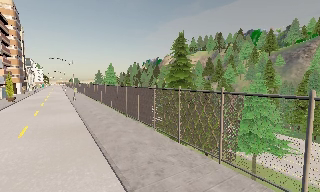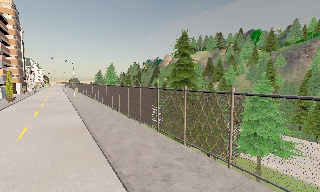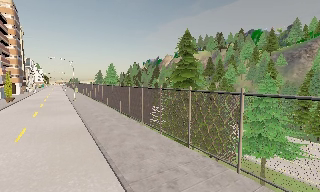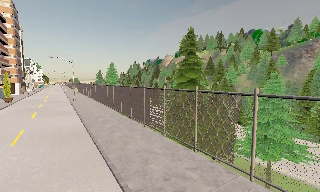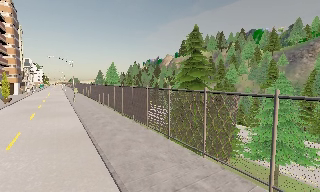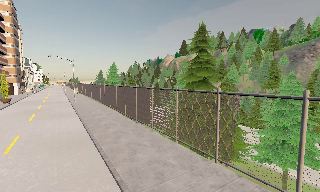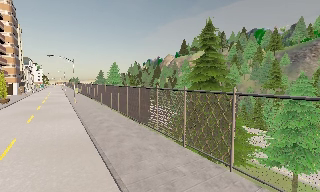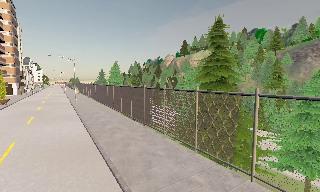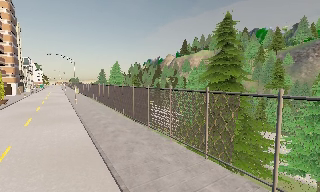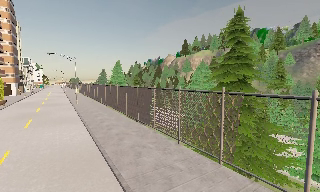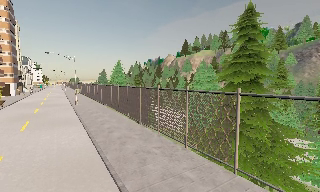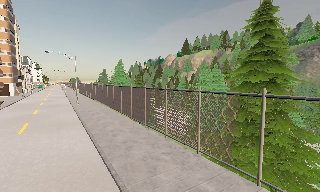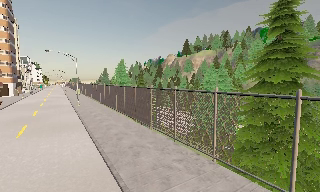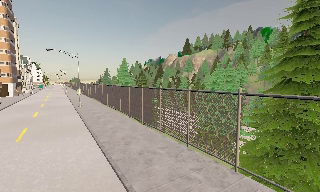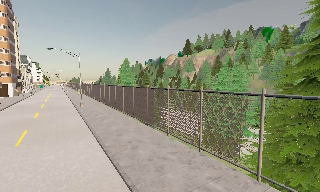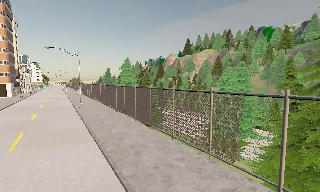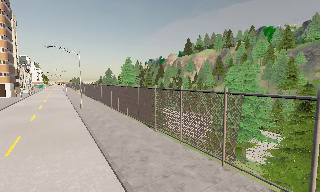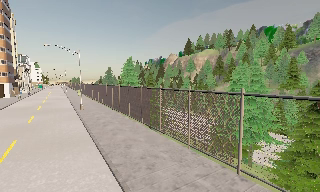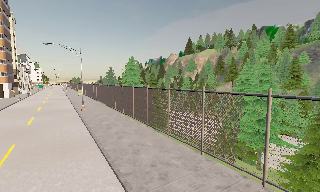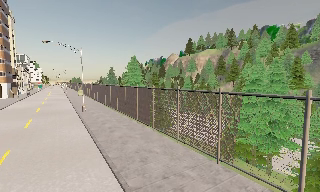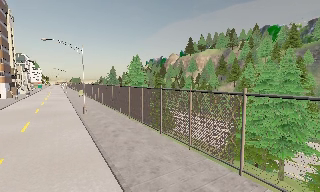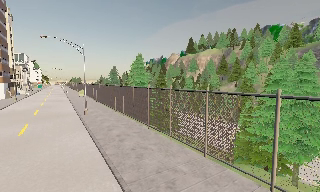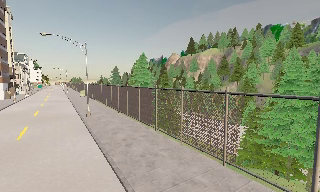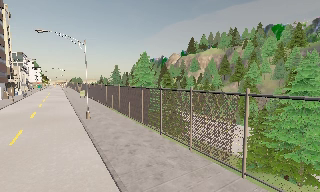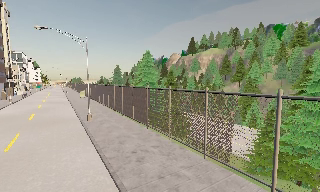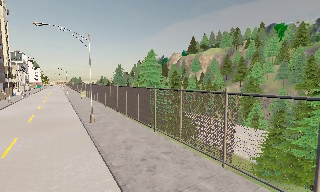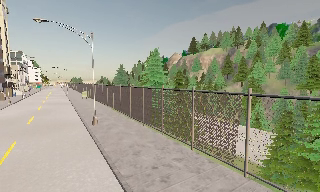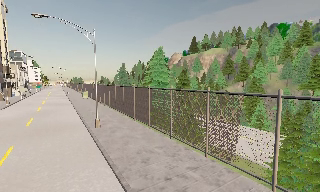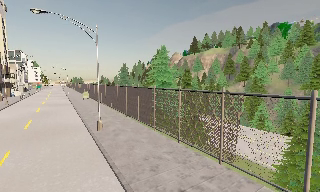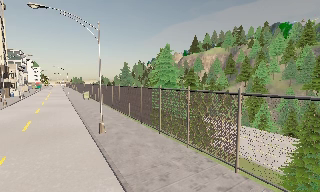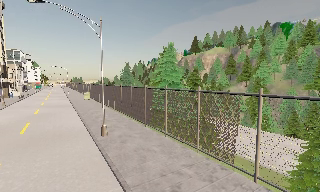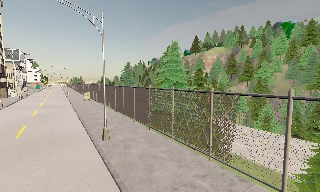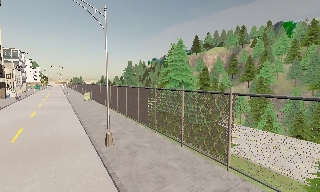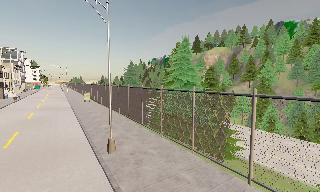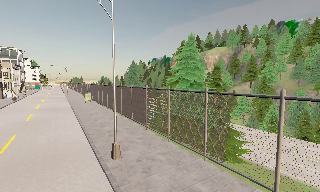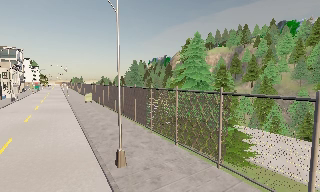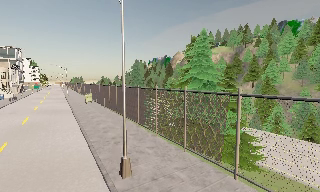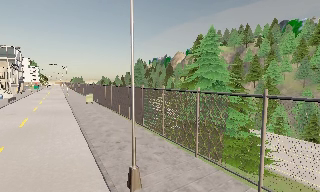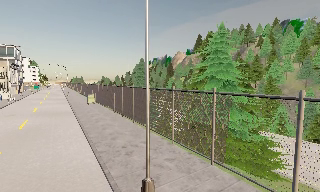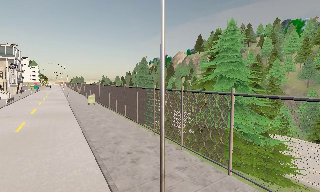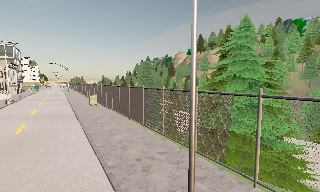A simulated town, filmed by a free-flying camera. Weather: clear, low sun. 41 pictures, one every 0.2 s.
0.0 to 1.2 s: The camera travels forward and to its left, about 3.5 m, so what stands in front looms larger. It gains speed.
1.2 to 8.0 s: The camera travels forward and to its left, about 30 m, so what stands in front looms larger.
The film runs forward here.
